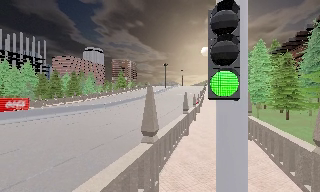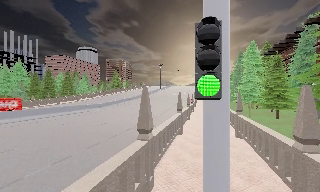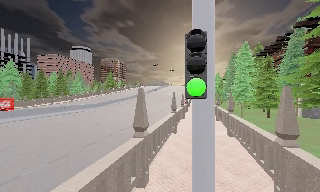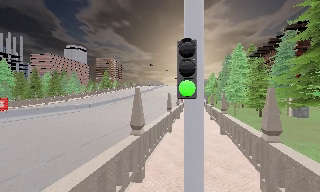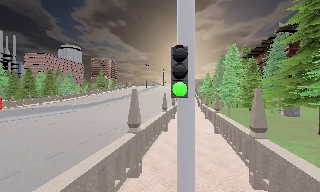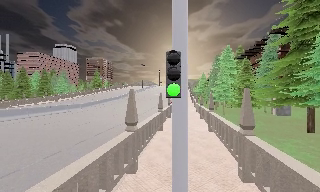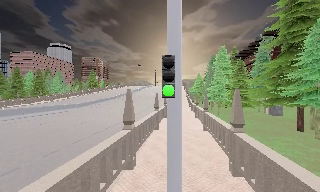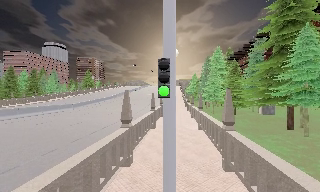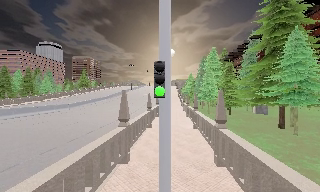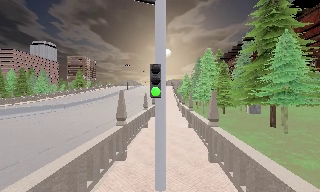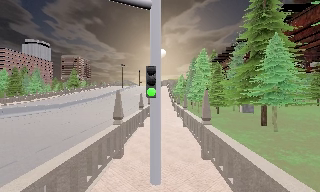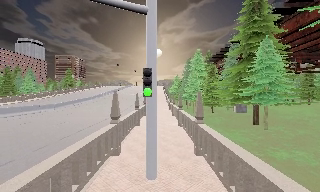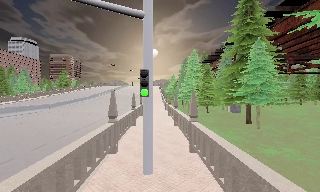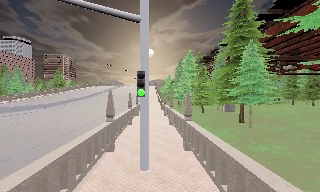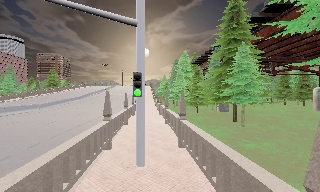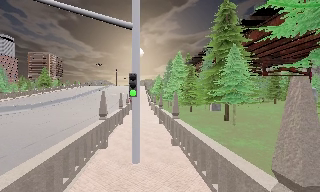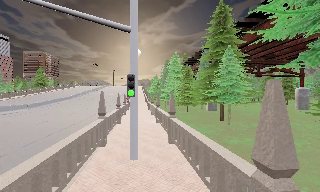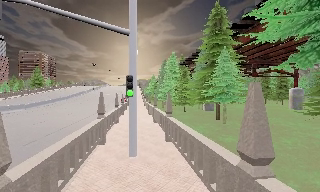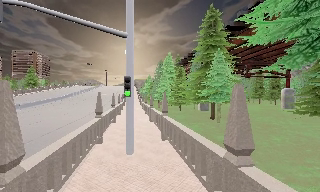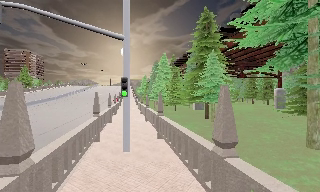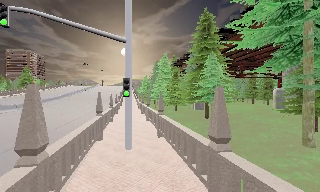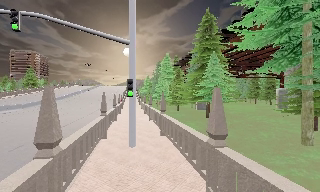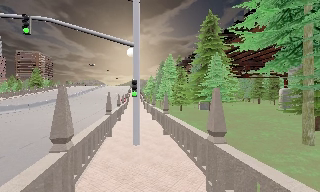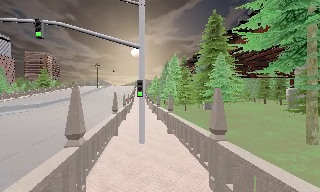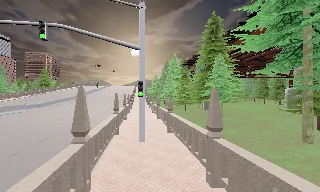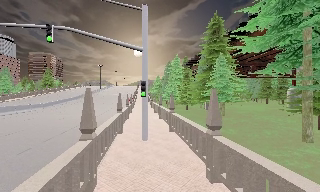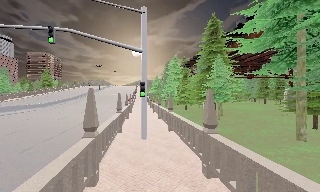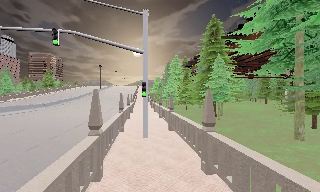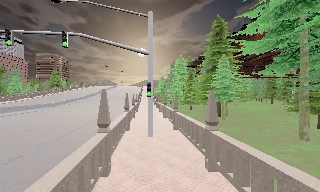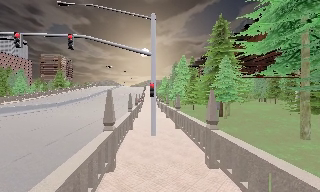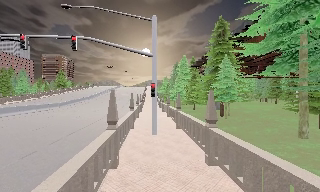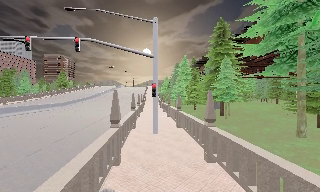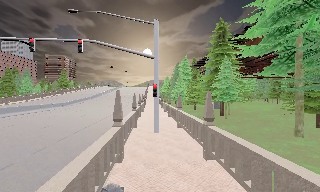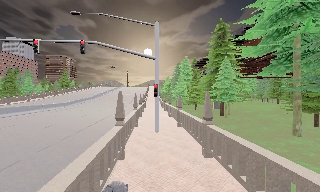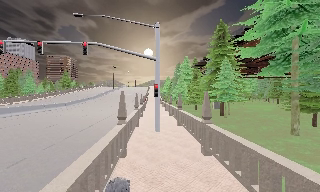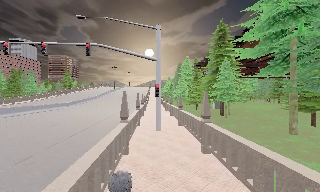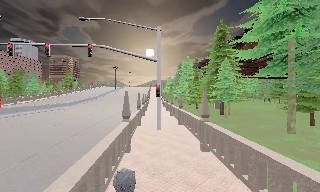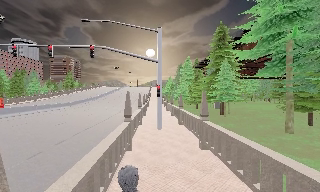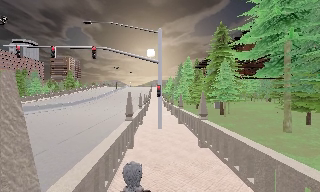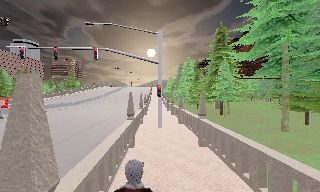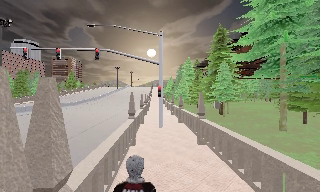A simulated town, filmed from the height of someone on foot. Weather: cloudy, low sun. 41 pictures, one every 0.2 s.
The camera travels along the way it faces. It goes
backward.
0.0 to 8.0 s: The camera pans to its right, which is clockwise from overhead, by about 20 degrees. It travels backward, about 11 m, so what stands in front gets smaller.
The film runs backward here.
